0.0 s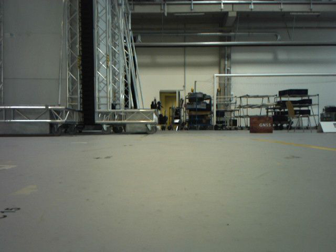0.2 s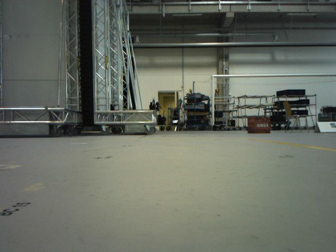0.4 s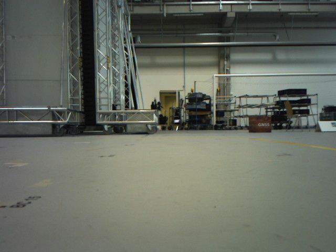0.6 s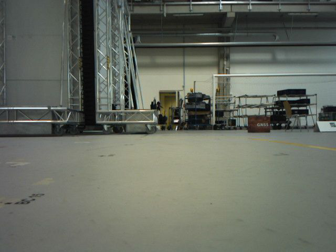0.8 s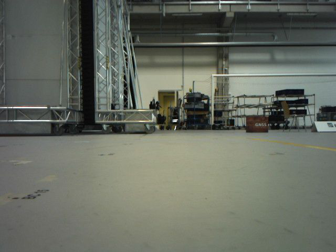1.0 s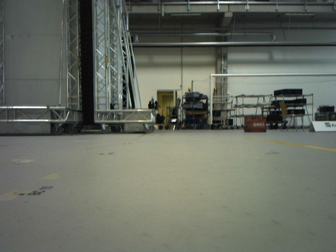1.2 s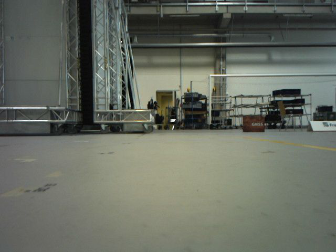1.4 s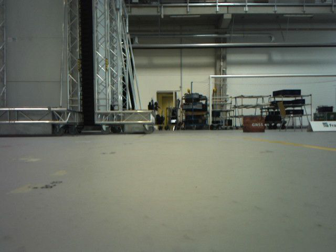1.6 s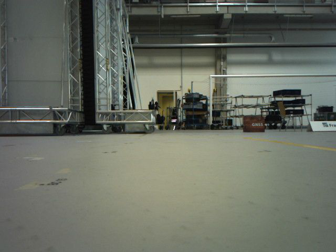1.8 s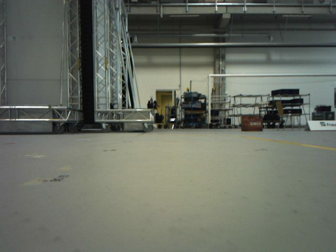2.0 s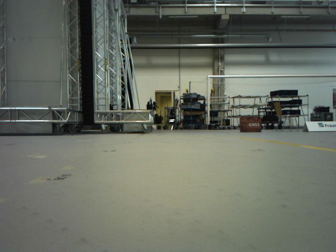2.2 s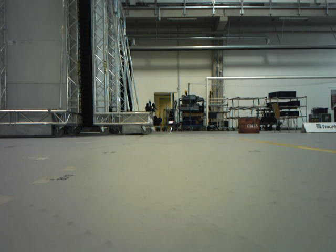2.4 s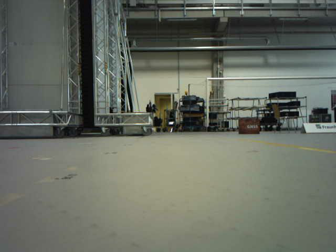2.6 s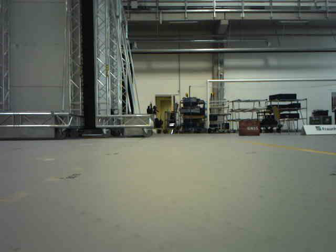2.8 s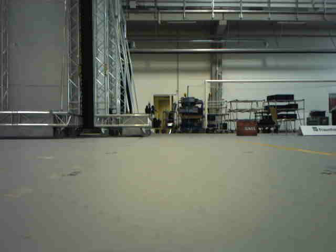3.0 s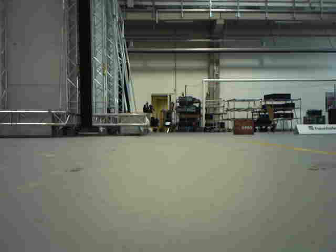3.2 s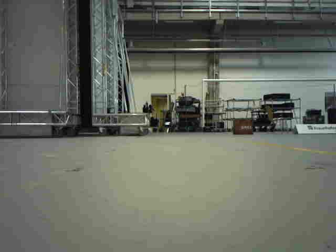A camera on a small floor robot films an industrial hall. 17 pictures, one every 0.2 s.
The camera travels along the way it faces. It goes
backward.
0.0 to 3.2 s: The camera travels backward, about 0.7 m, so what stands in front gets smaller.
The film runs backward here.
